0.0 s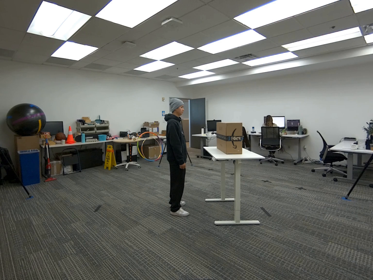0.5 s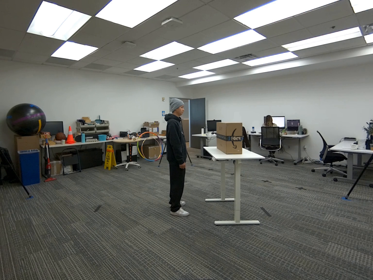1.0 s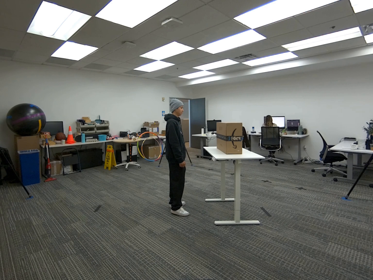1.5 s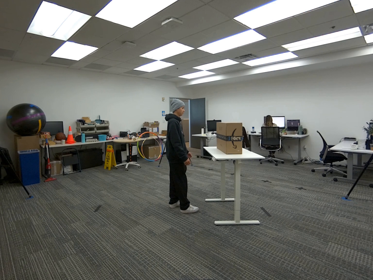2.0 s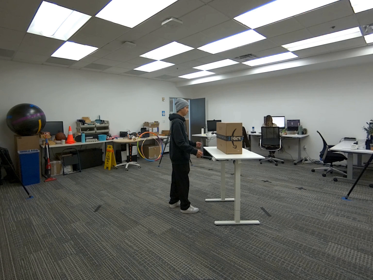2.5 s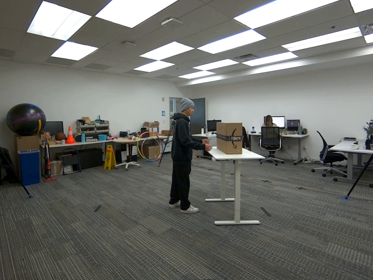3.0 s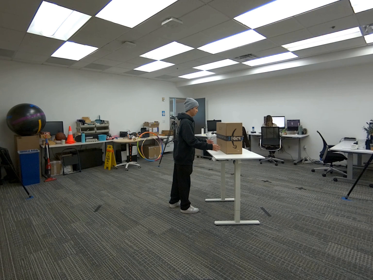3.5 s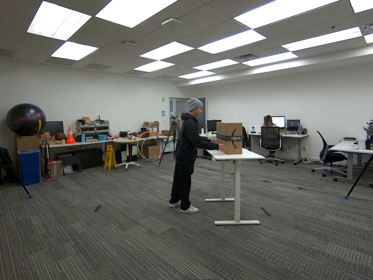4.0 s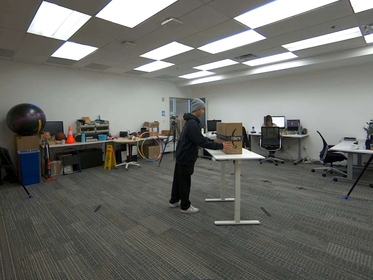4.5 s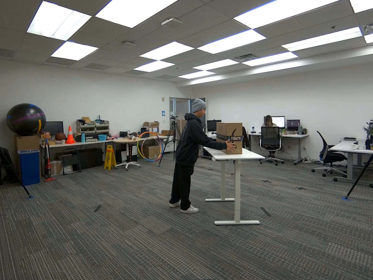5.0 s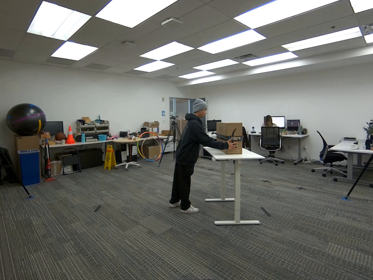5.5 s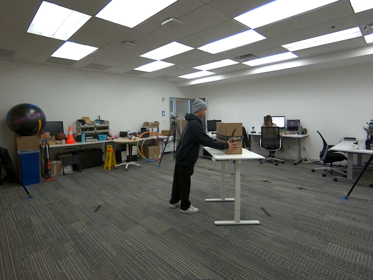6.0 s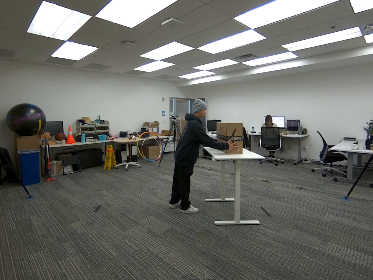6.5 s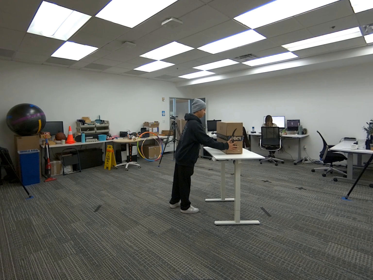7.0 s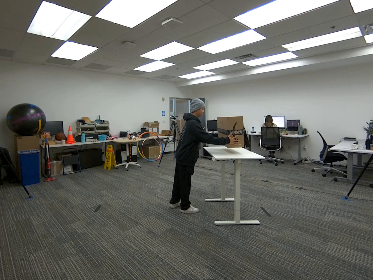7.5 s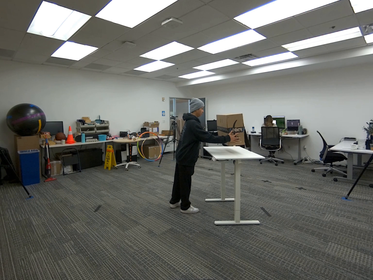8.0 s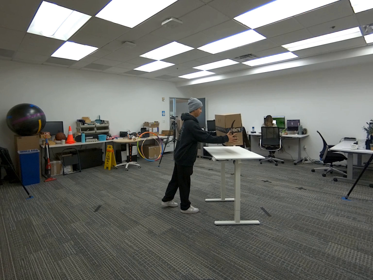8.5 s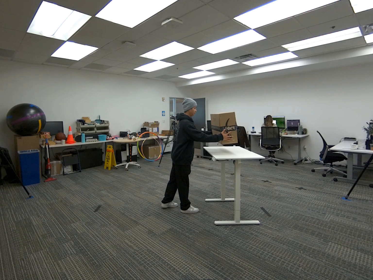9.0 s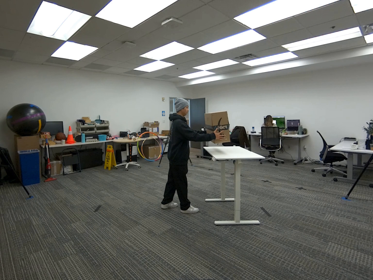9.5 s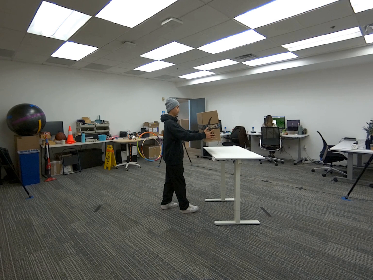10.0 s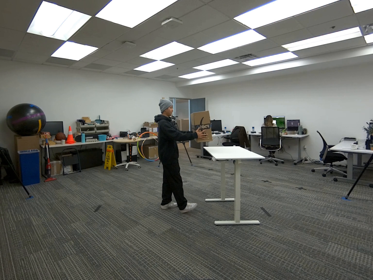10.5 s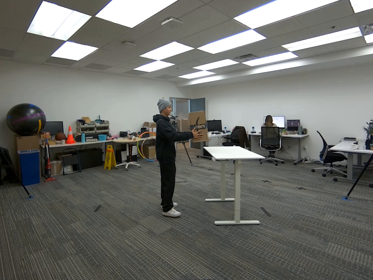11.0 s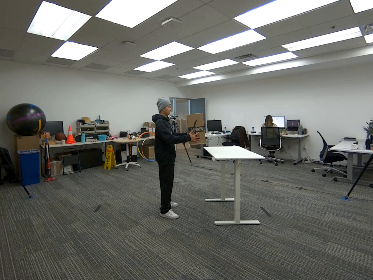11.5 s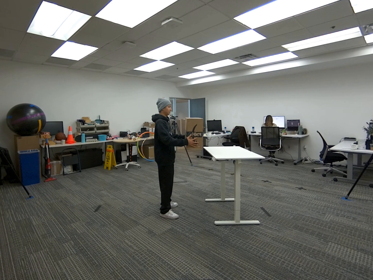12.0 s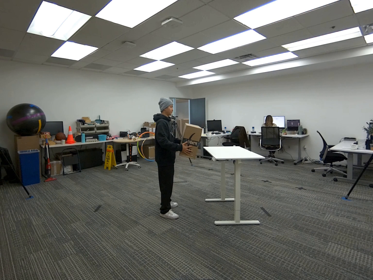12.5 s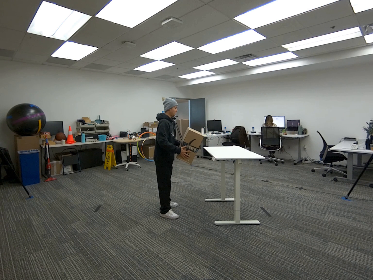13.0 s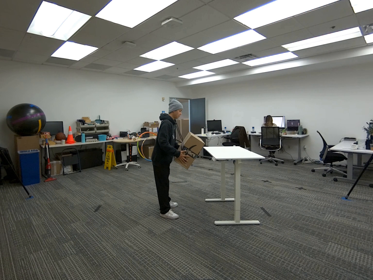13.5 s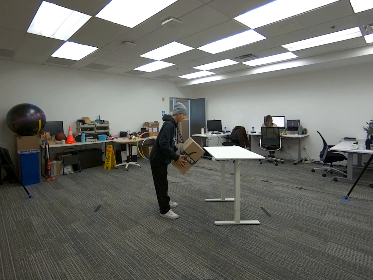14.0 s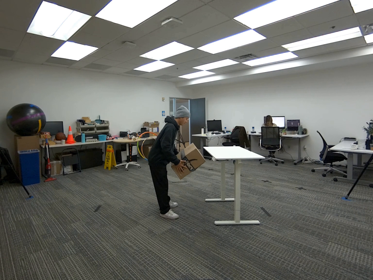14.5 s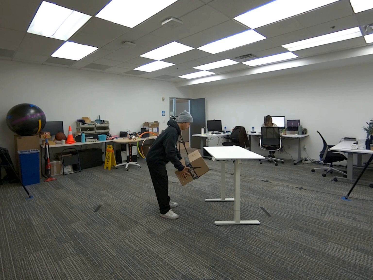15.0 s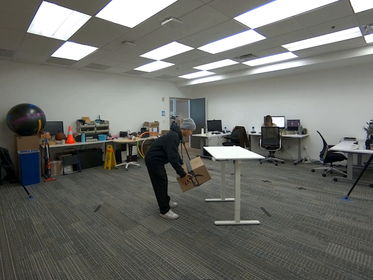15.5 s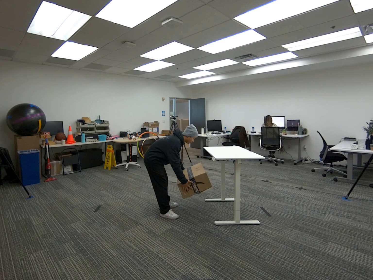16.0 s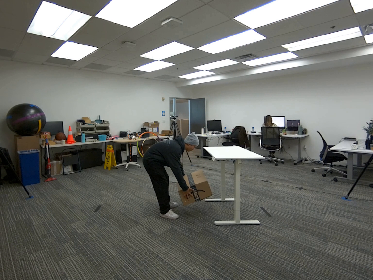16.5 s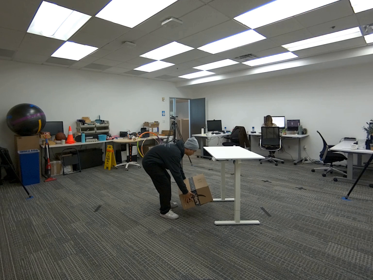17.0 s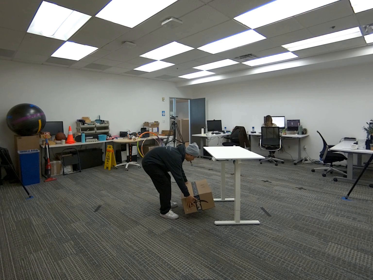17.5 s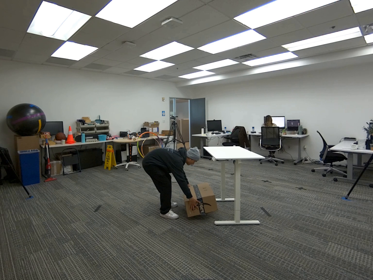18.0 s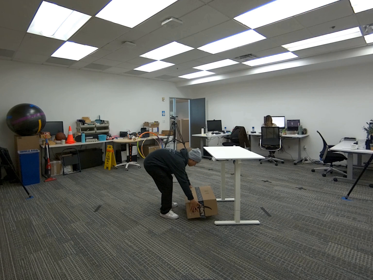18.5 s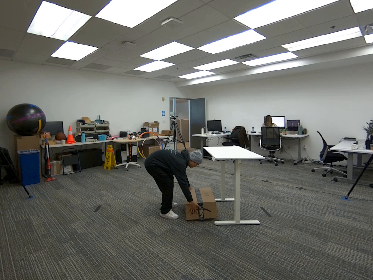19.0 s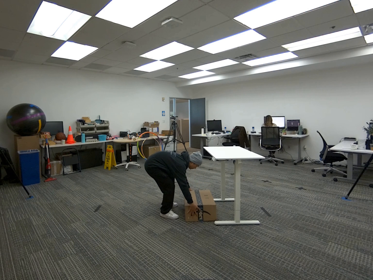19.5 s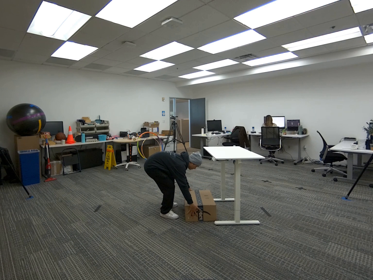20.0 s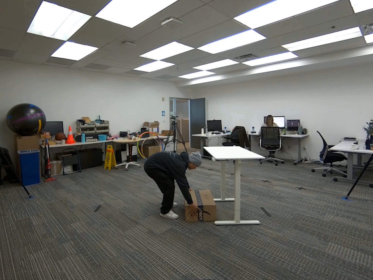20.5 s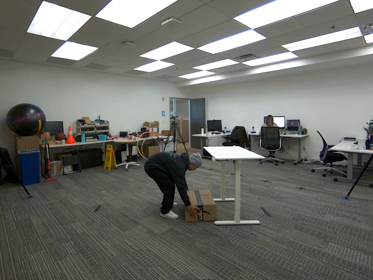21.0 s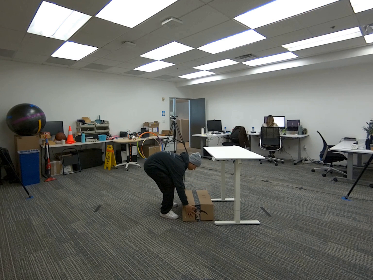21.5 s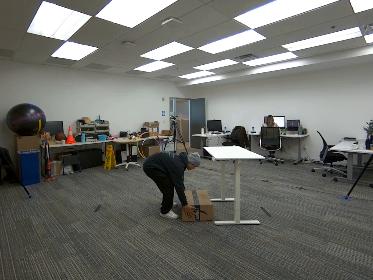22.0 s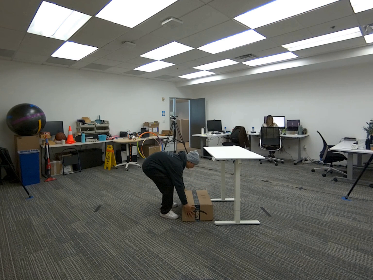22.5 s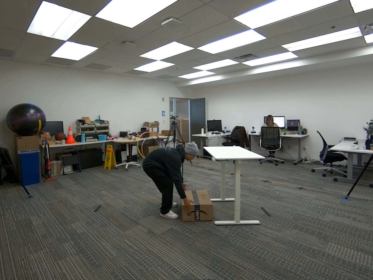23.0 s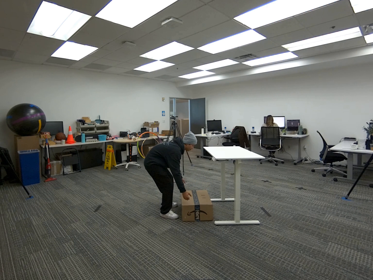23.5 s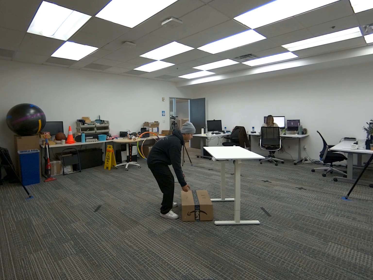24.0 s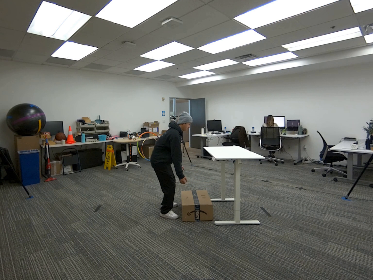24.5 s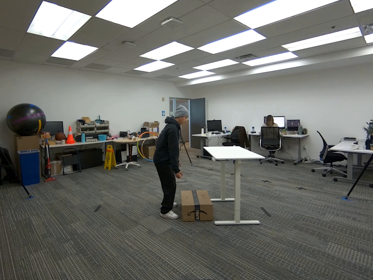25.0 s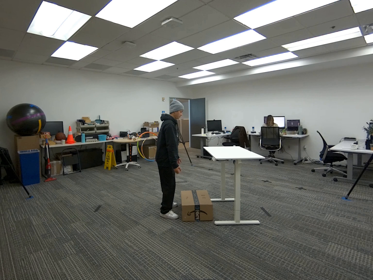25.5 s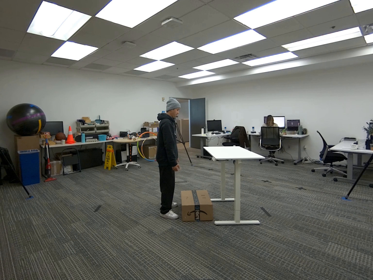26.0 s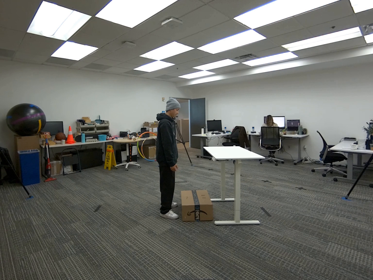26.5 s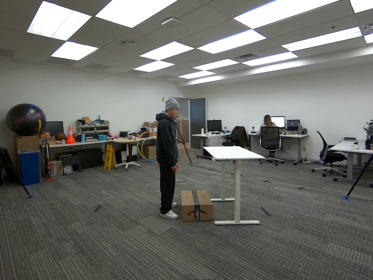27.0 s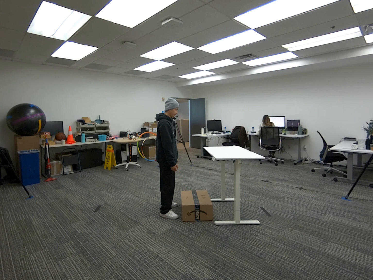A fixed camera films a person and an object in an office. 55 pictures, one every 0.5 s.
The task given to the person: Pick up the big brown cardboard box from the white desk and place it to the ground.
